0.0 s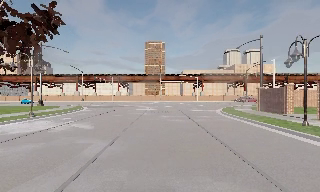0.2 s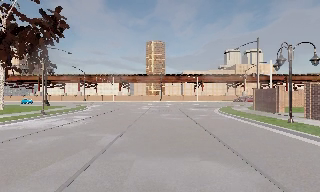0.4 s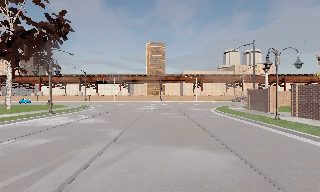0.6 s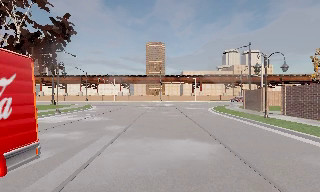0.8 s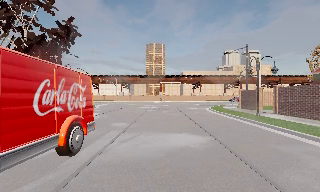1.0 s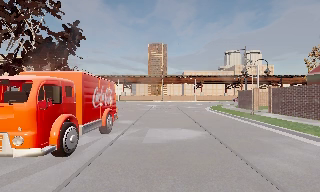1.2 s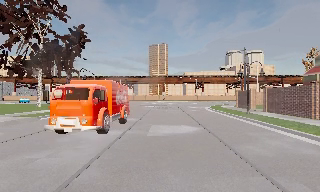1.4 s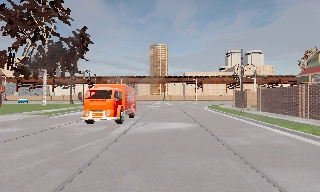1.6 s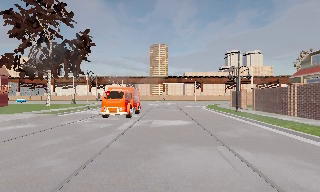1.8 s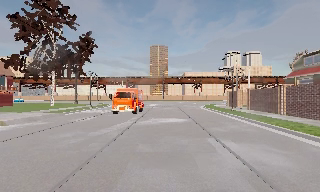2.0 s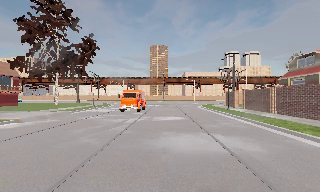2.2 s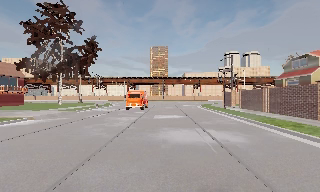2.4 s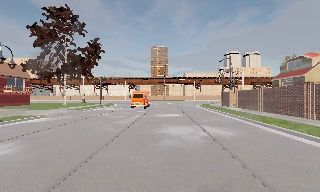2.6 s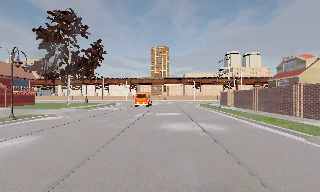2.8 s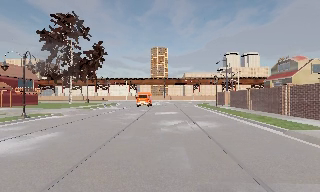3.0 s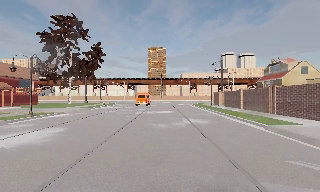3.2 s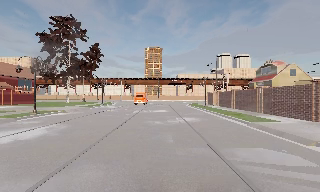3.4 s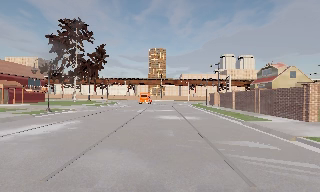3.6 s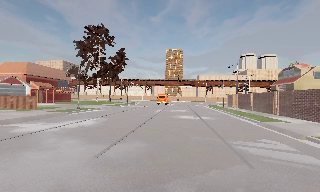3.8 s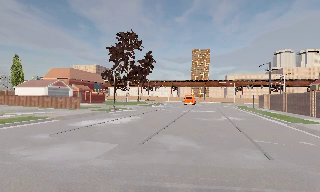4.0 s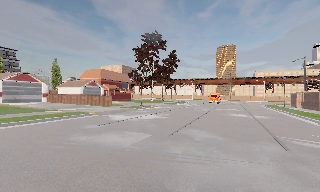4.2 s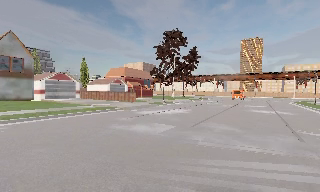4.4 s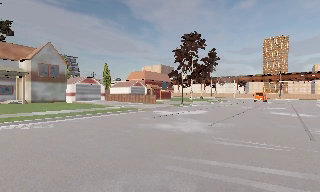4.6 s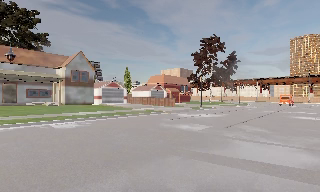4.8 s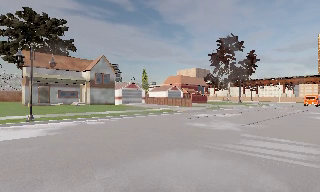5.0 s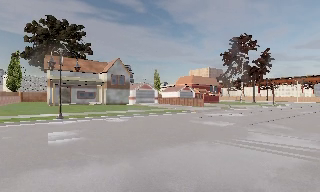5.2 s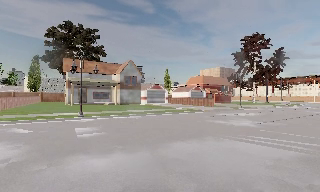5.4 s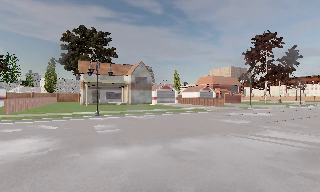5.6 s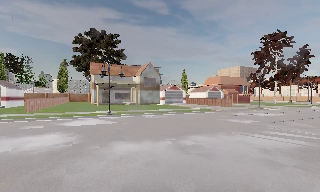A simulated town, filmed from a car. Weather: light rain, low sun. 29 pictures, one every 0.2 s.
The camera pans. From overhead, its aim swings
counterclockwise.
The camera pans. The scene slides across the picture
to the right.
0.0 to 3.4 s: The camera travels backward, about 17 m, so what stands in front gets smaller.
3.4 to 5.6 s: The camera swings to its left by about 65 degrees, and the scene slides to the right. It travels backward, about 10 m.
The film runs backward here.
